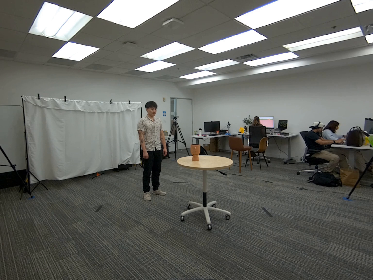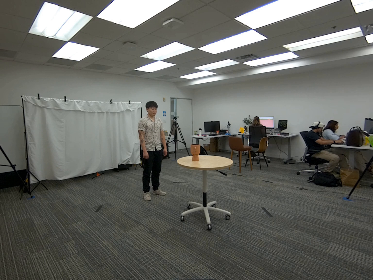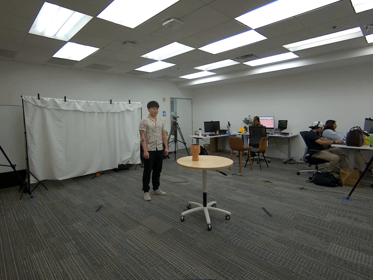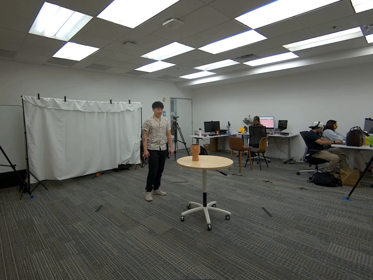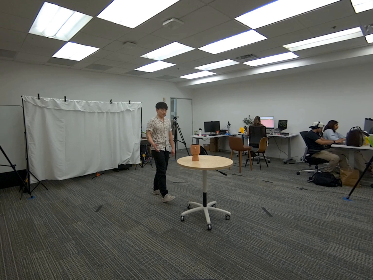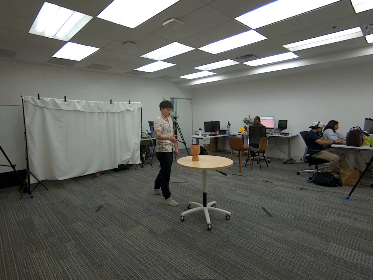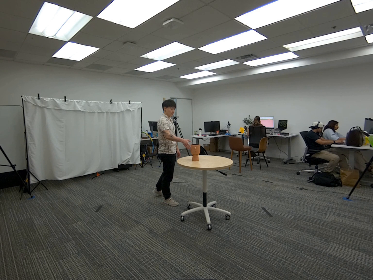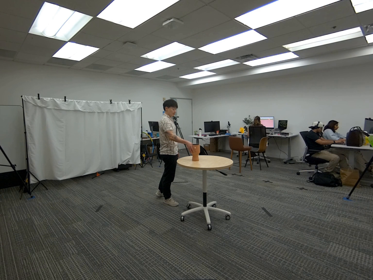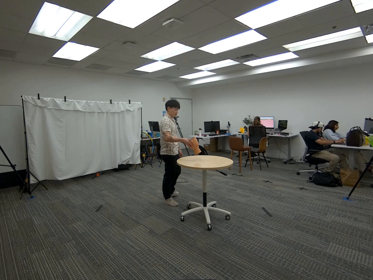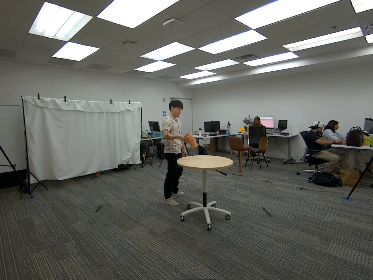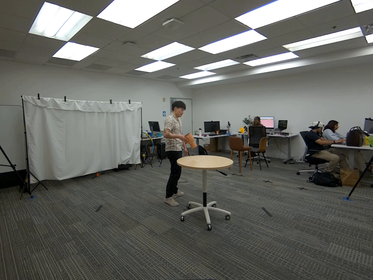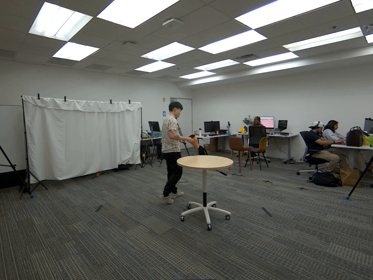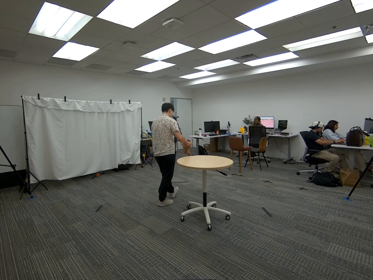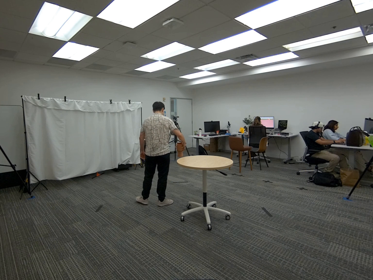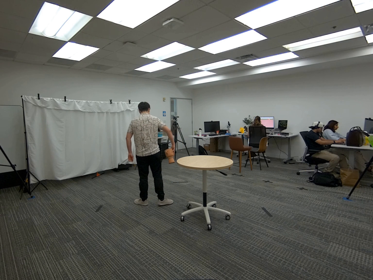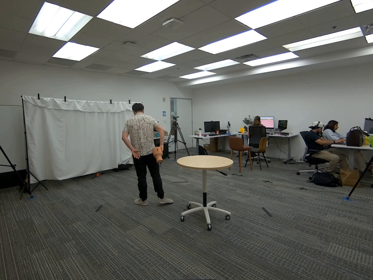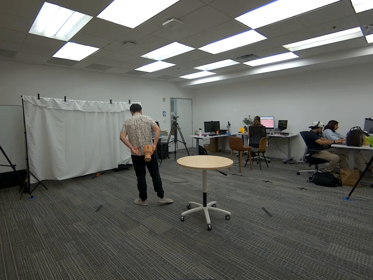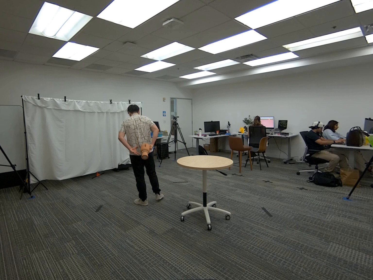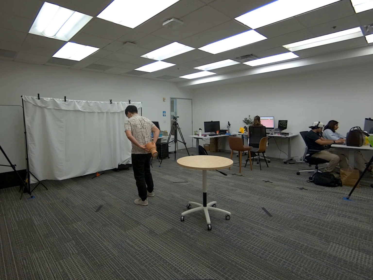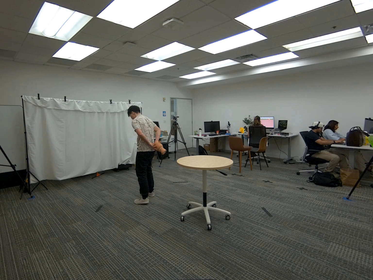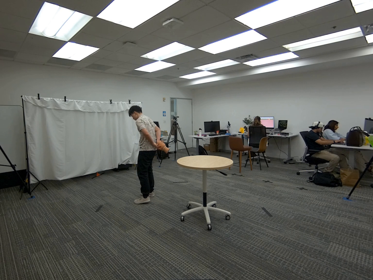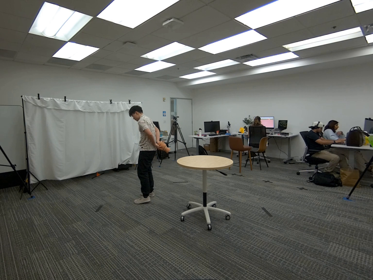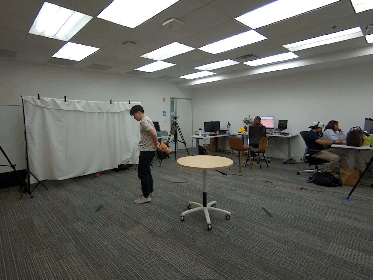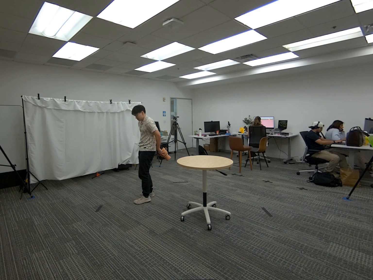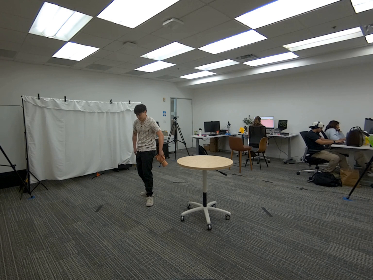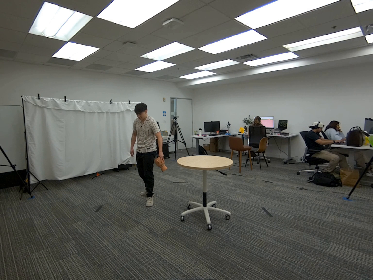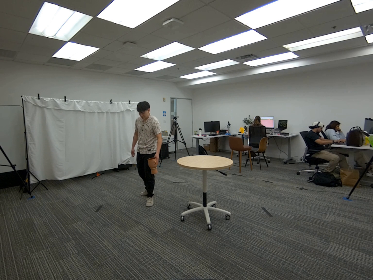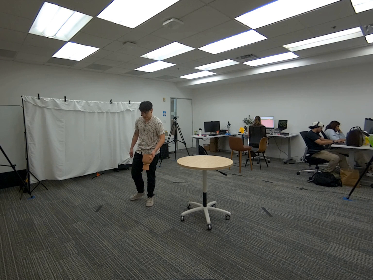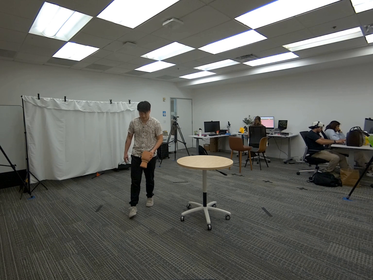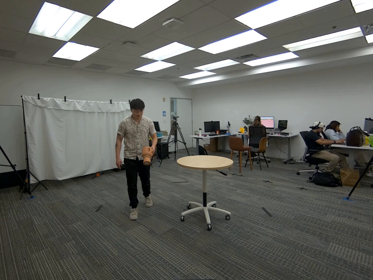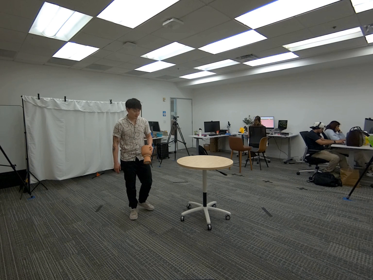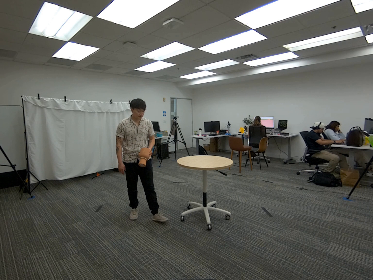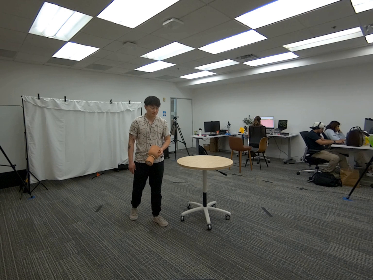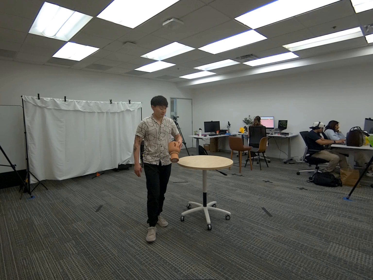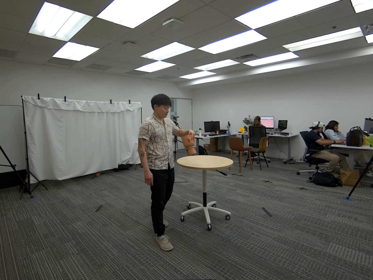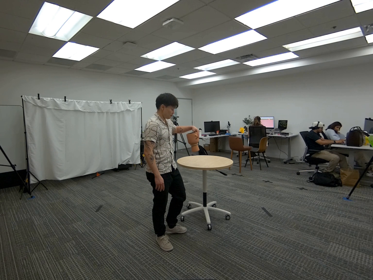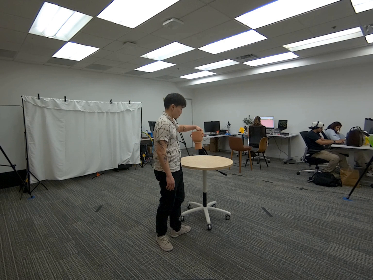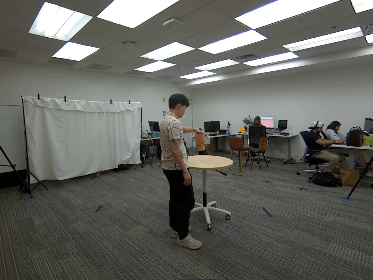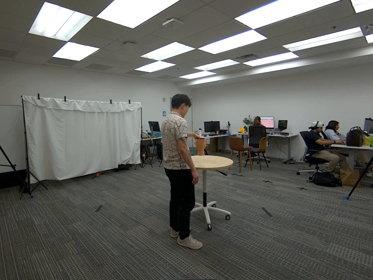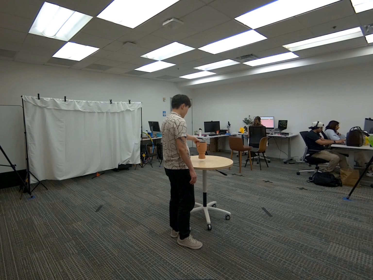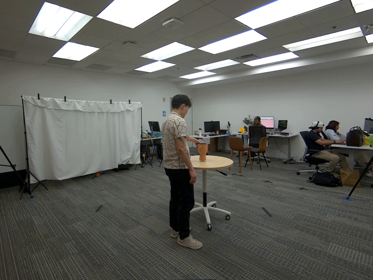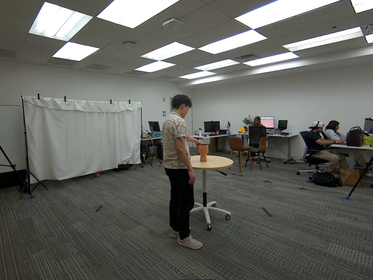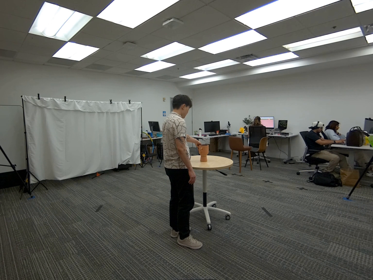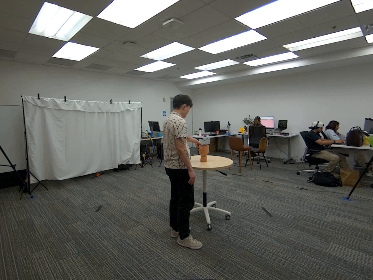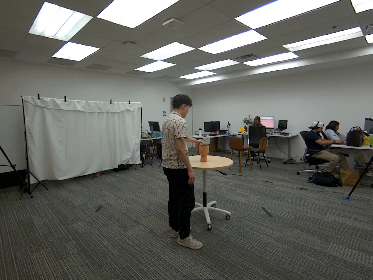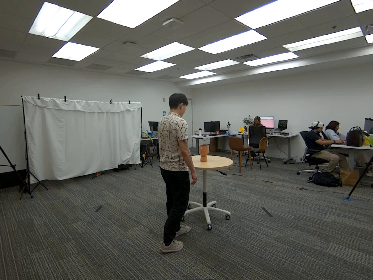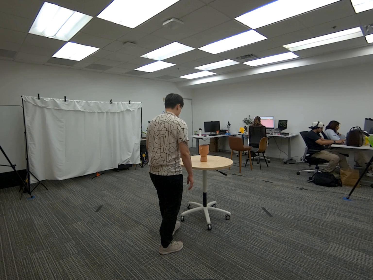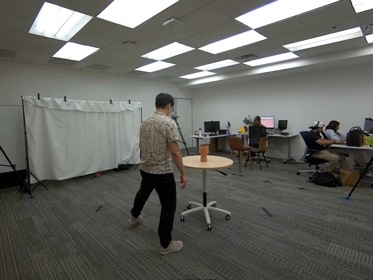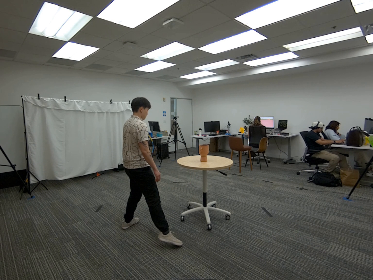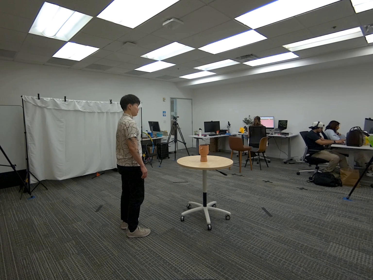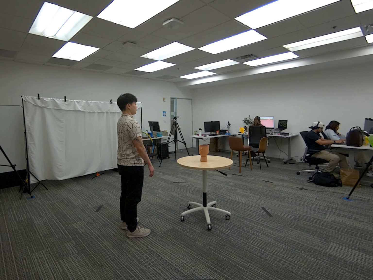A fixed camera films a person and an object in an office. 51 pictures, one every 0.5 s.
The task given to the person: Walk over to the ceramic vase on the round table and pick it up with your right hand. pass the vase to your left hand behind your back. Place the vase on the round table when finished.
